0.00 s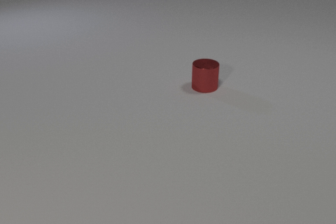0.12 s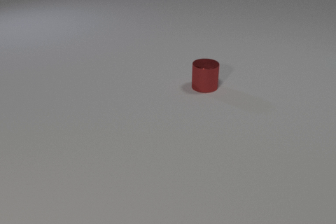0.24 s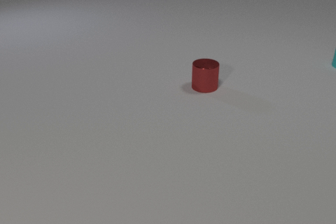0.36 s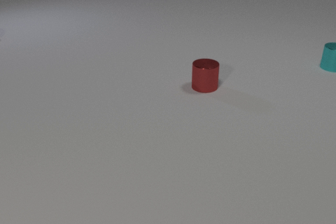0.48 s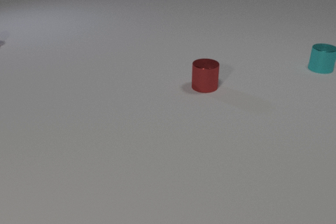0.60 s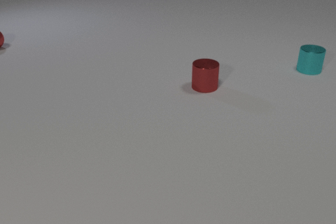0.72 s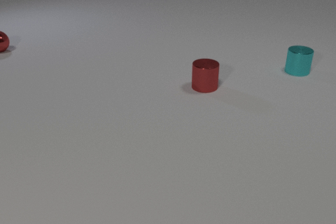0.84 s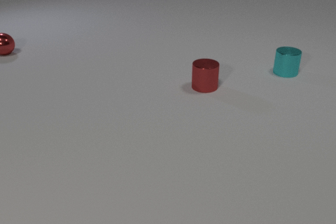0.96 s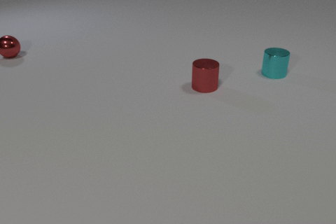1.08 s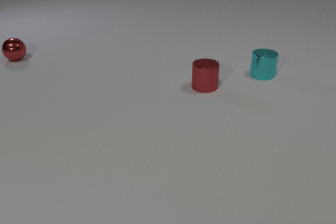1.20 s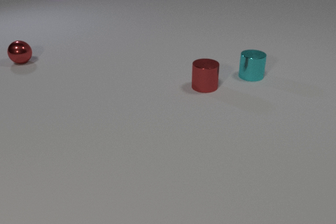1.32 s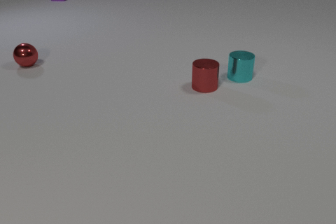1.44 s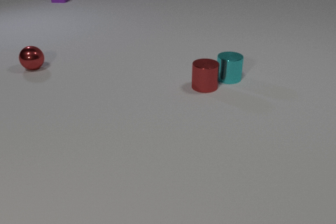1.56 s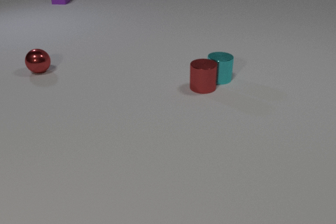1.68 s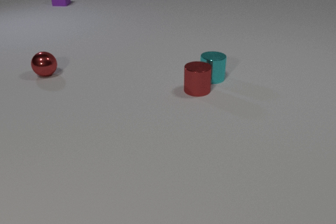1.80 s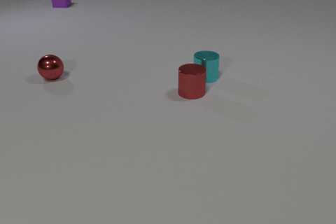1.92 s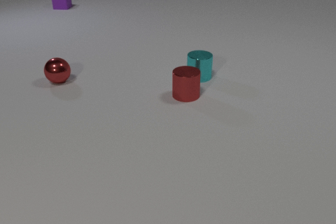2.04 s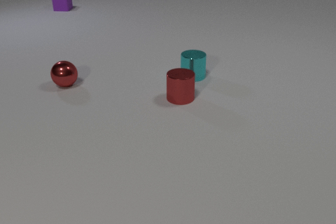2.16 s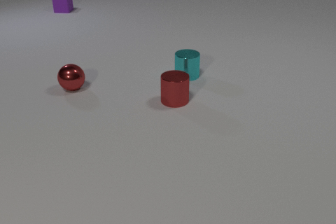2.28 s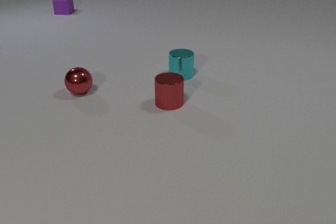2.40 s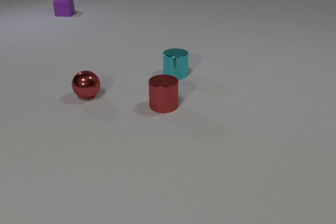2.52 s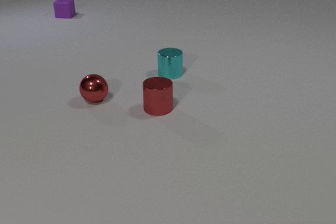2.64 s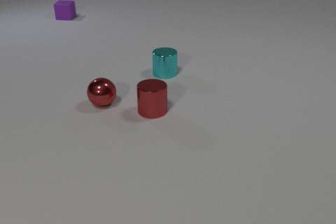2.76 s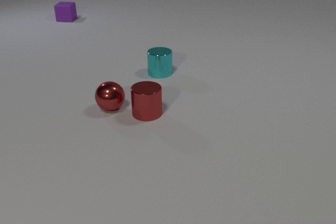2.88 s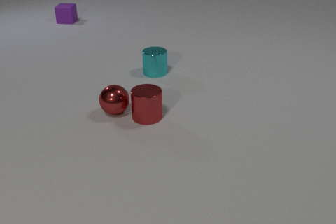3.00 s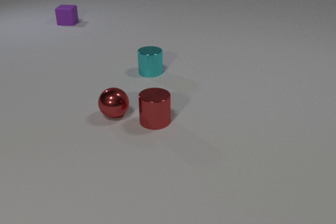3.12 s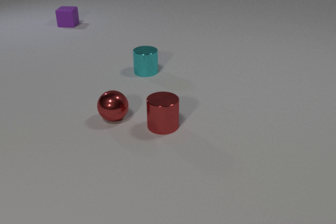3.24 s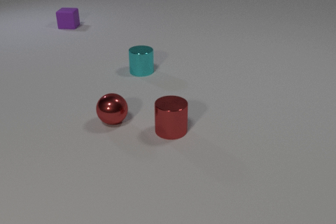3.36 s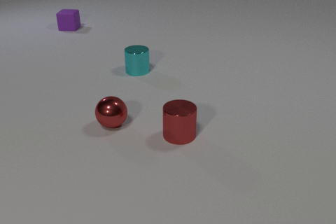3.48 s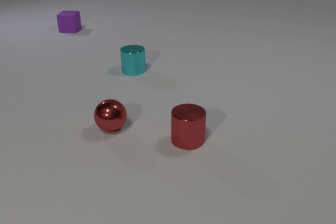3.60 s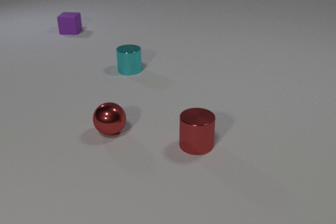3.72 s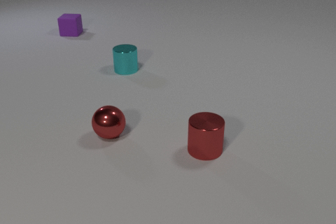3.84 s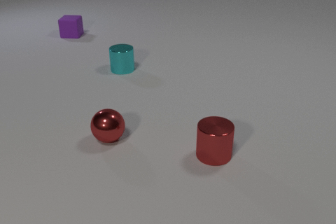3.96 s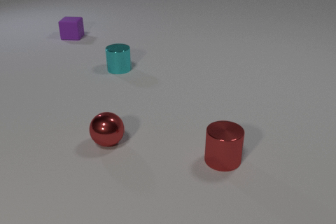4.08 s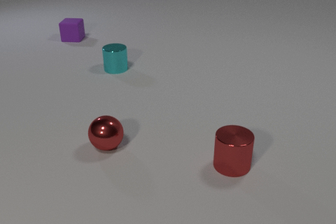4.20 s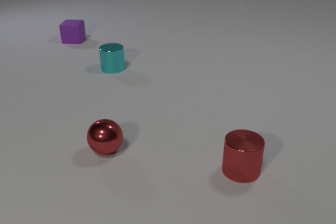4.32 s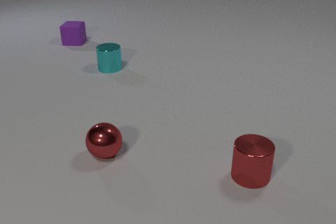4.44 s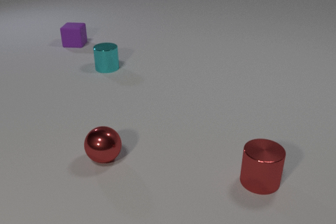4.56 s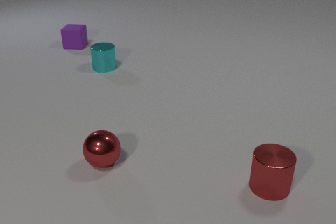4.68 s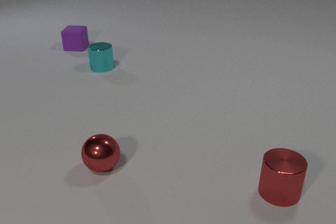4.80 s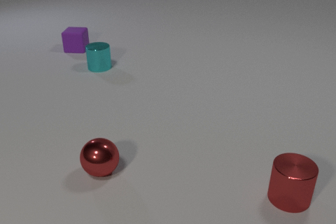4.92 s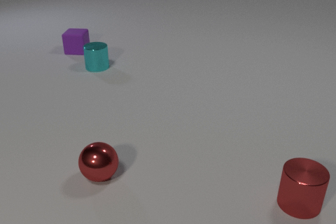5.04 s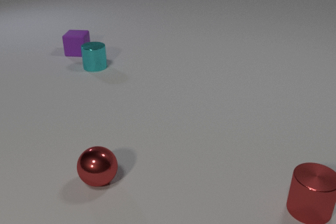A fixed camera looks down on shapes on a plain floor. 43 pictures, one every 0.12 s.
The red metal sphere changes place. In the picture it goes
toward the camera.
The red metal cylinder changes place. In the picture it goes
toward the camera.
0.00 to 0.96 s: The cyan metal cylinder comes in at the right edge, slides to the left and toward the camera. The red metal sphere comes in at the left edge, rolls toward the camera and to the right.
0.96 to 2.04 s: The cyan metal cylinder slides to the left. The red metal cylinder slides toward the camera and to the left. The purple rubber cube comes in at the top edge, slides toward the camera. The red metal sphere rolls toward the camera and to the right. The cyan metal cylinder and the red metal cylinder collide.
2.04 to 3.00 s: The cyan metal cylinder slides to the left. The red metal cylinder slides toward the camera and to the left. The purple rubber cube slides toward the camera. The red metal sphere rolls toward the camera and to the right. The red metal cylinder and the red metal sphere collide.
3.00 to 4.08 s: The cyan metal cylinder slides to the left. The red metal cylinder slides to the right and toward the camera. The purple rubber cube slides toward the camera. The red metal sphere rolls toward the camera.
4.08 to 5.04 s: The cyan metal cylinder slides to the left and away from the camera. The red metal cylinder slides to the right and toward the camera. The purple rubber cube slides toward the camera. The red metal sphere rolls toward the camera.
How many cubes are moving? 1.
What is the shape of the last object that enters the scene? cube.
Are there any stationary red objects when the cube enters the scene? yes.
